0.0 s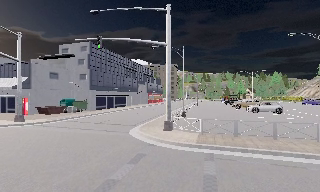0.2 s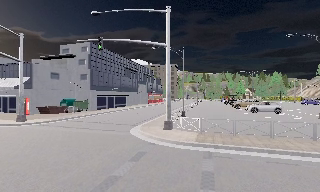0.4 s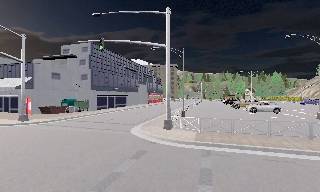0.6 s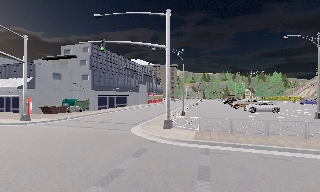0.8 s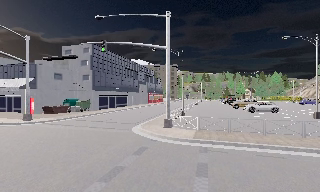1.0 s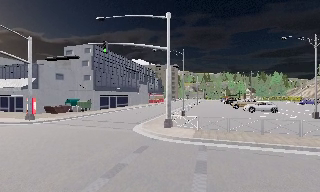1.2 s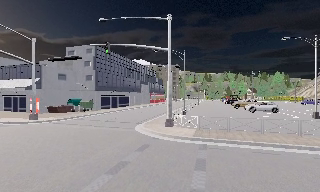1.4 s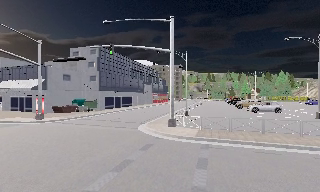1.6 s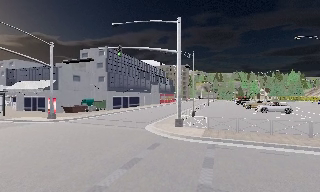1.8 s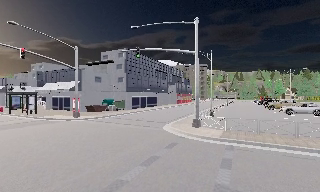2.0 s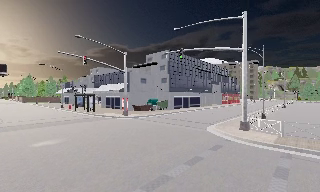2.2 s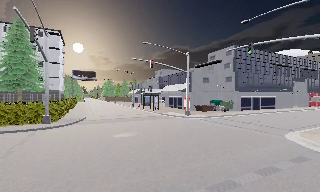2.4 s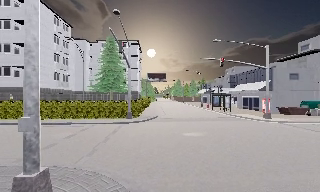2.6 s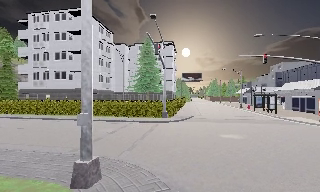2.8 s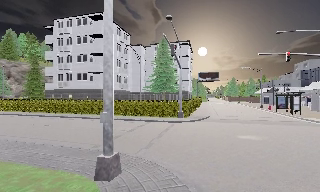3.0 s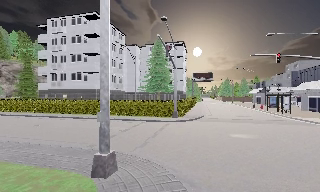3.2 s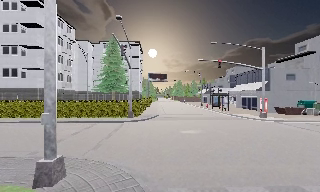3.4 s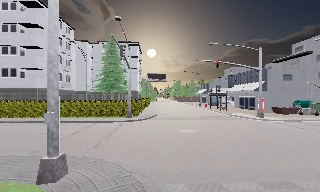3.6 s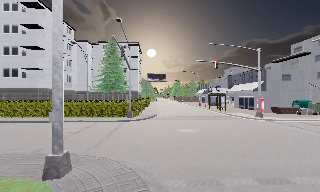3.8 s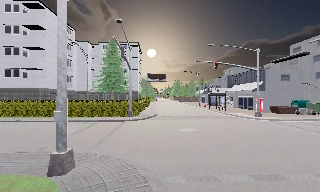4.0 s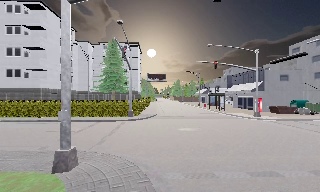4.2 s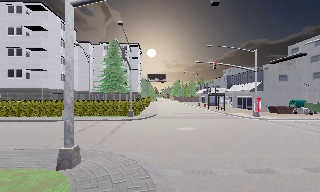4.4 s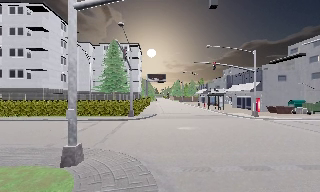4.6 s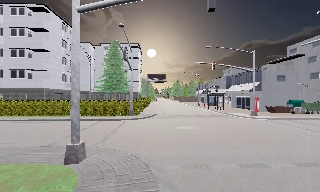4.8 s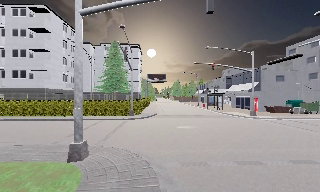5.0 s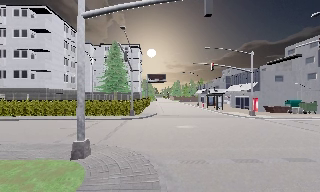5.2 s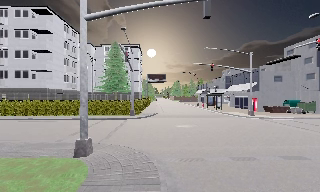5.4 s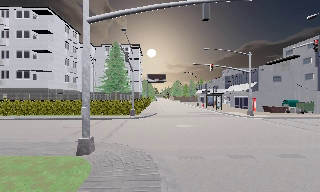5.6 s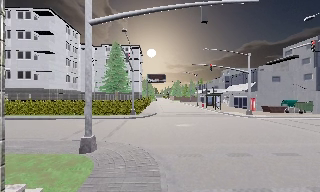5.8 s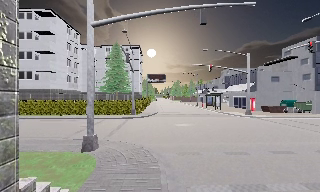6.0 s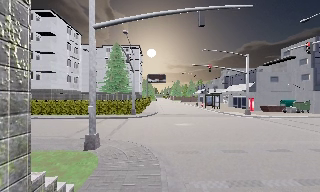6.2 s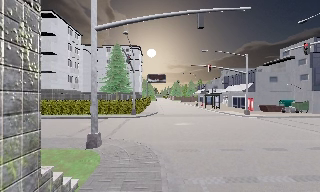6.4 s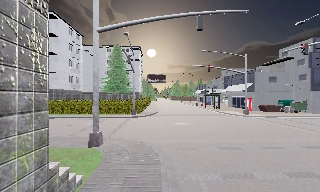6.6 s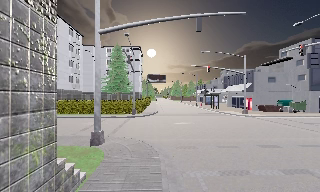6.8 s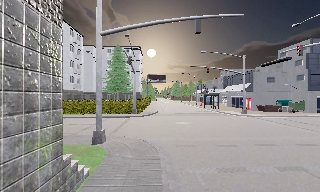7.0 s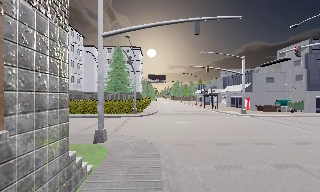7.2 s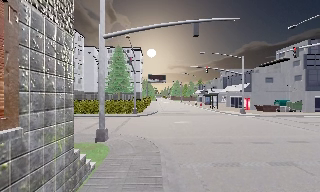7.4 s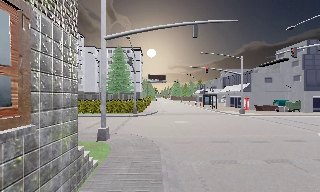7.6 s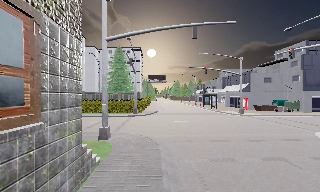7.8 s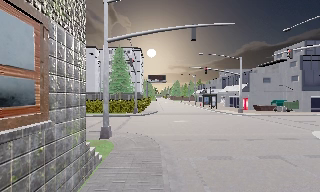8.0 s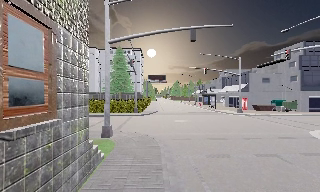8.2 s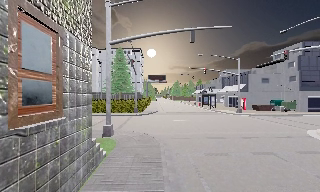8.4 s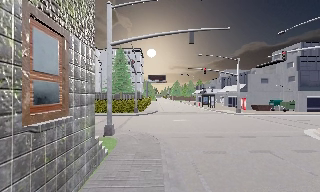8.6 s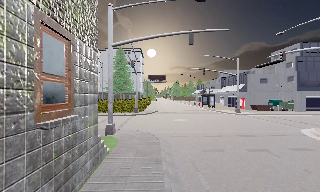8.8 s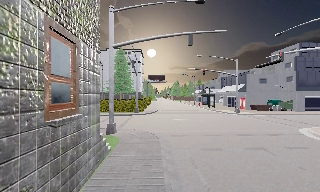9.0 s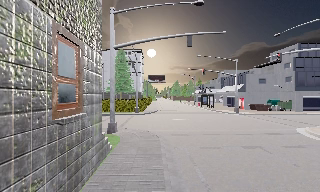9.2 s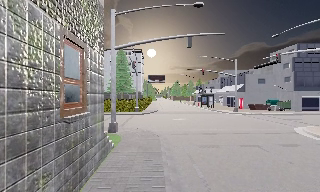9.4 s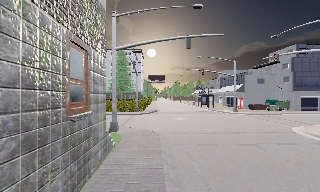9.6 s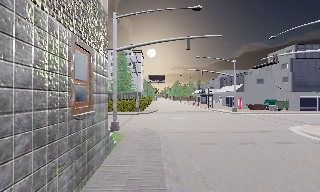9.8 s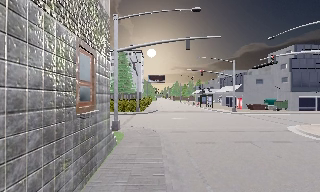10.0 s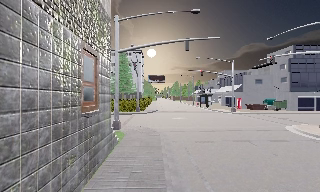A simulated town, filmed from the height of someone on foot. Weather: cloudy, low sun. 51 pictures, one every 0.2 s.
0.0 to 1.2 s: The camera travels backward, about 1 m, so what stands in front gets smaller.
1.2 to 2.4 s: The scene slides to the right, as the camera pans about 70 degrees to its left. It travels backward, about 1 m.
2.4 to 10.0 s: The camera travels backward, about 8 m, so what stands in front gets smaller.
The film runs backward here.
